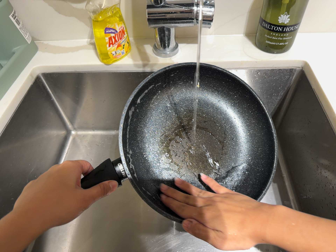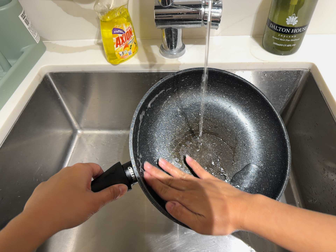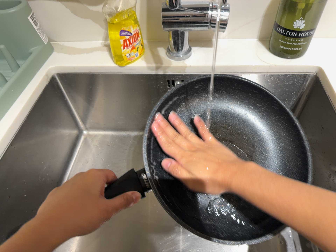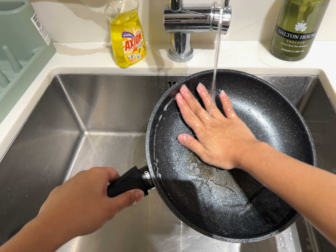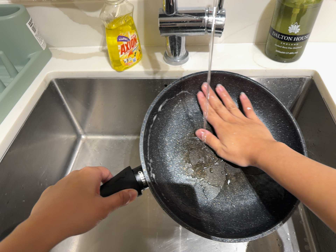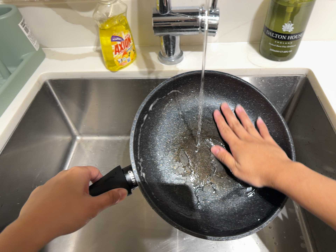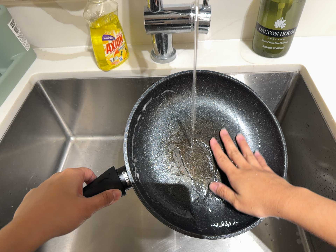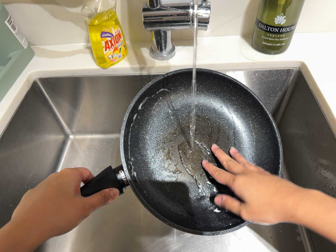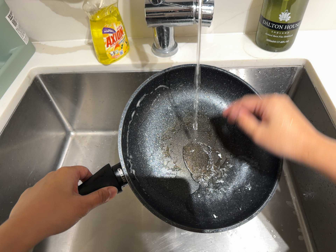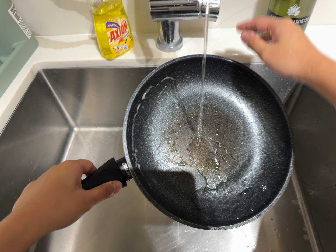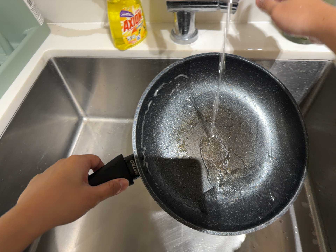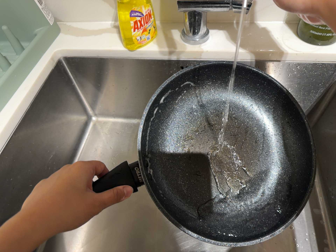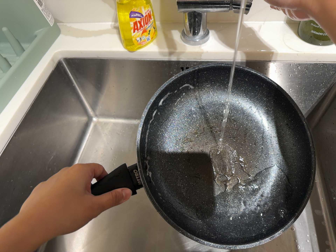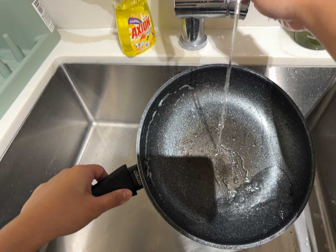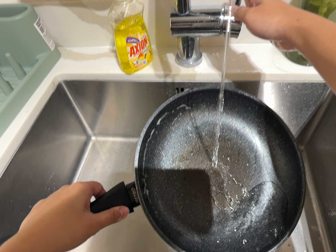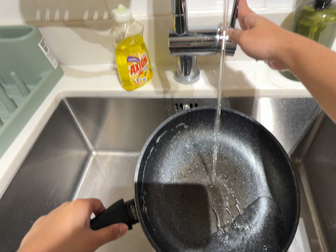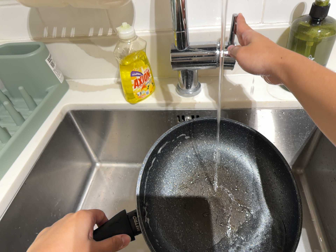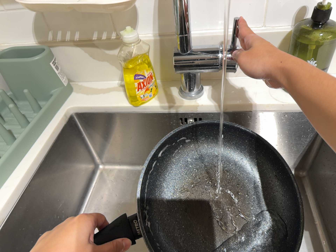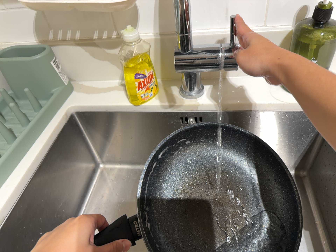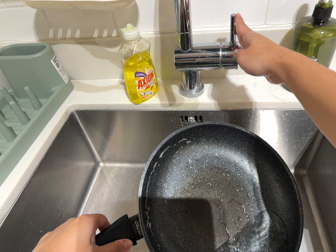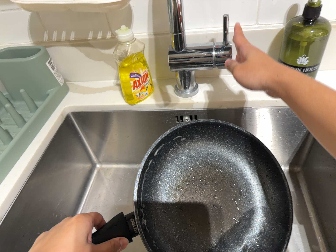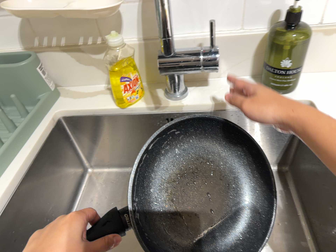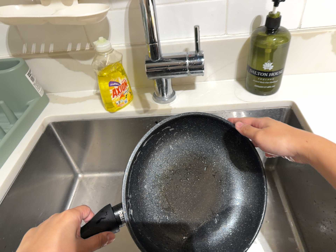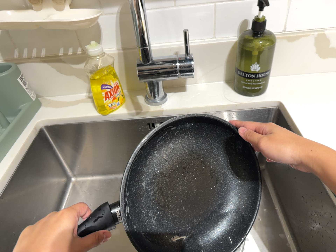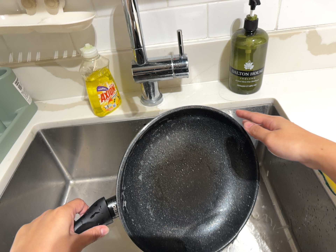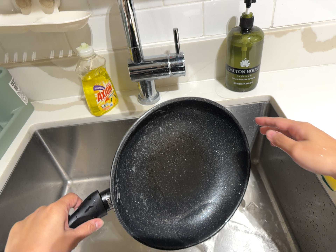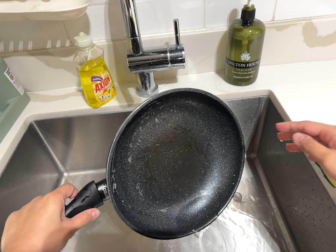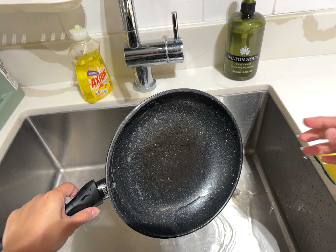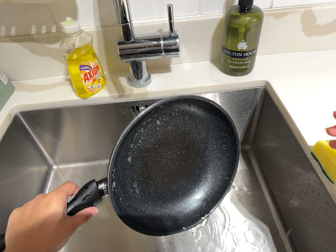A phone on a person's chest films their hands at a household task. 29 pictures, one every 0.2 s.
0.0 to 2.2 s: The camera shifts only a little, or ends up much as it began.
2.2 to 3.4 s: The camera's aim tips toward the top of its view by about 10 degrees, and the scene shifts downward.
3.4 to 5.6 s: The camera pans to its right by about 10 degrees.
The film runs forward here.
